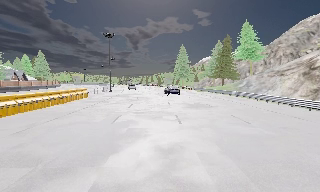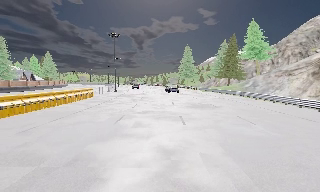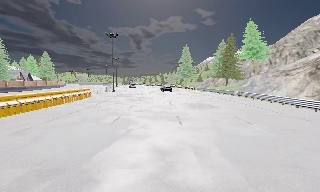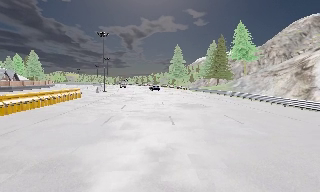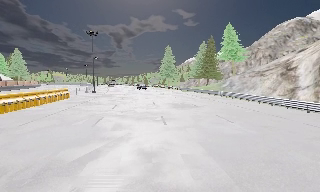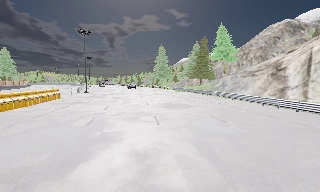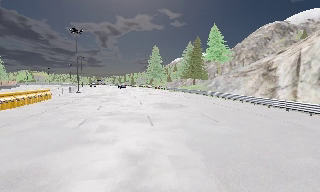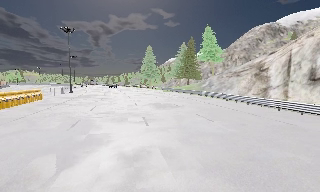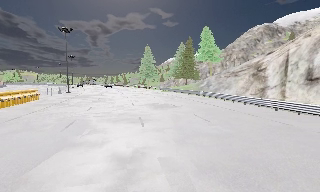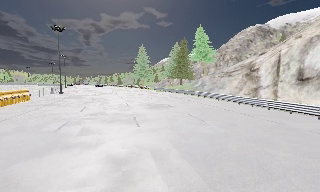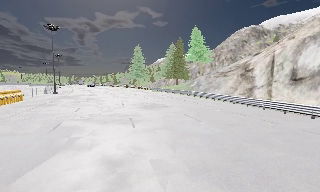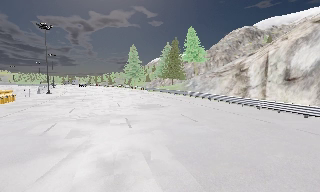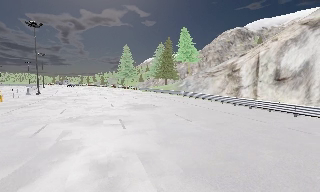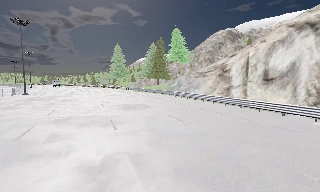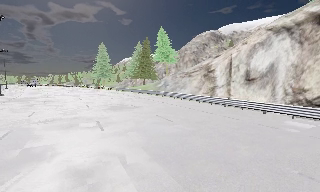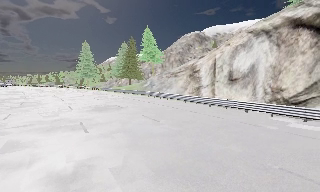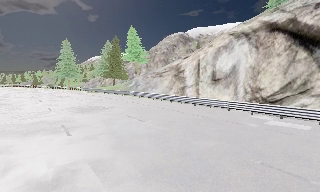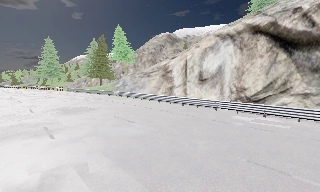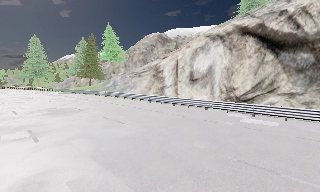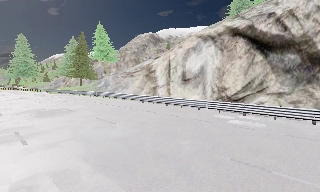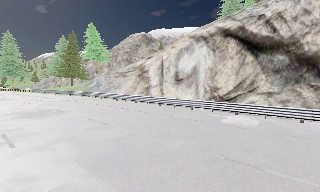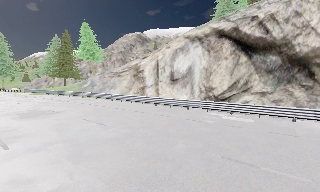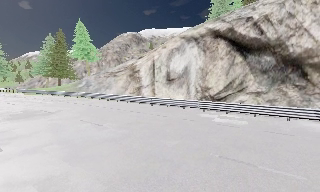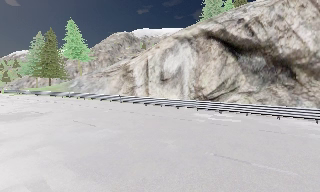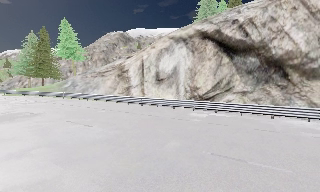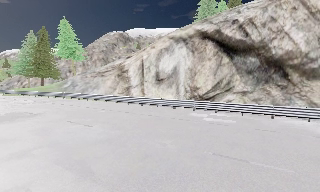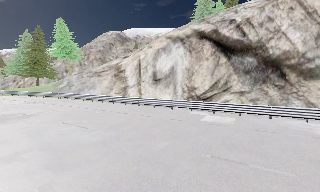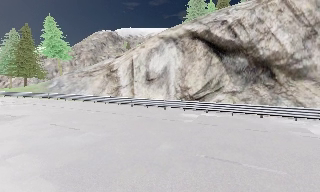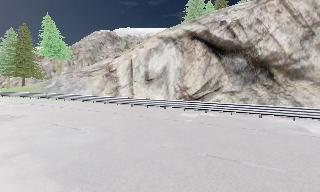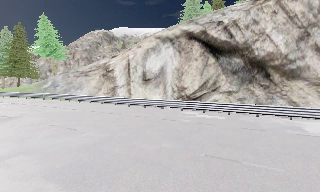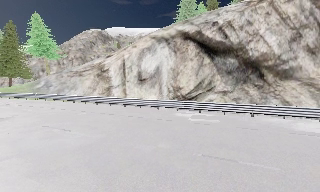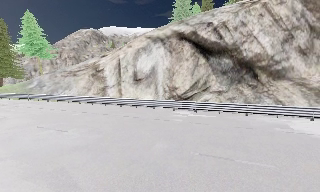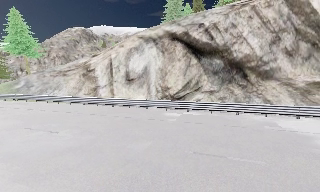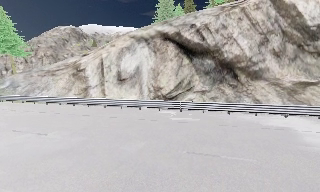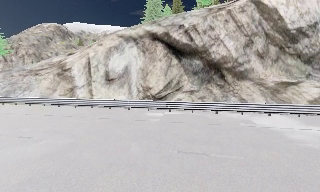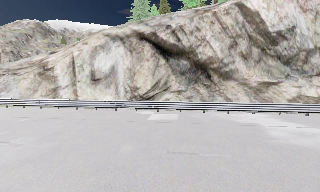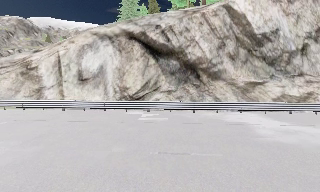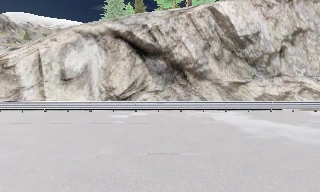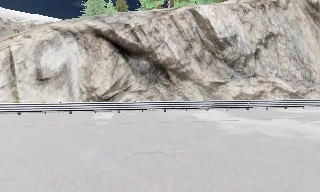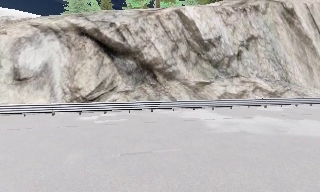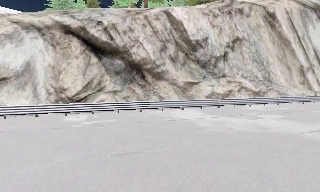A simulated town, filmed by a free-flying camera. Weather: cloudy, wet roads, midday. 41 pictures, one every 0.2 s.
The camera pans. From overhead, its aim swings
clockwise.
The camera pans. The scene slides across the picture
to the left.
0.0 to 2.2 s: The camera swings to its right by about 15 degrees, and the scene slides to the left. It travels forward, about 0.5 m, so what stands in front looms larger.
2.2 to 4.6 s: The camera pans to its right, which is clockwise from overhead, by about 40 degrees. It travels to its left, about 0.5 m.
4.6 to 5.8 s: The camera shifts only a little, or ends up much as it began.
5.8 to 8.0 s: The camera pans to its right, which is clockwise from overhead, by about 40 degrees. It travels to its left, about 0.5 m.
The film runs forward here.
